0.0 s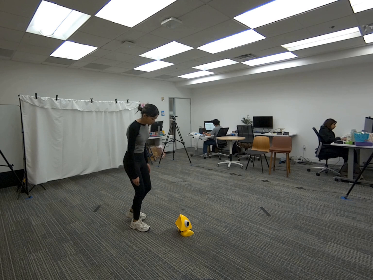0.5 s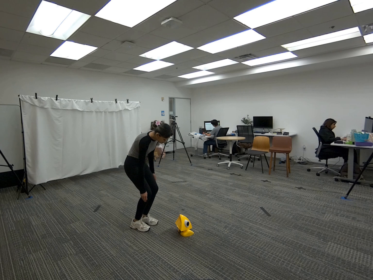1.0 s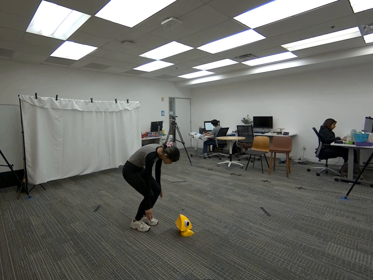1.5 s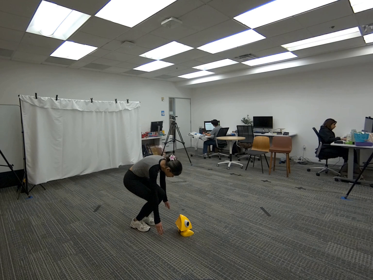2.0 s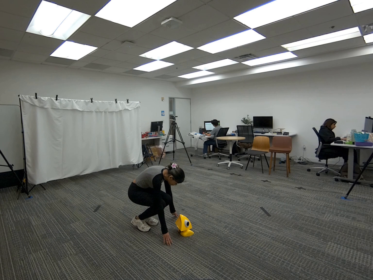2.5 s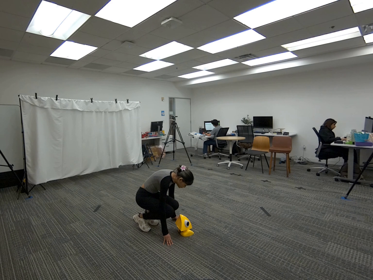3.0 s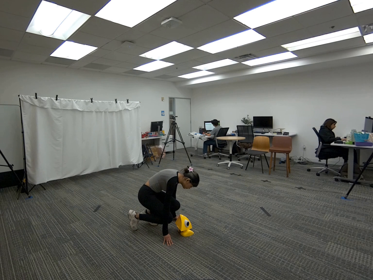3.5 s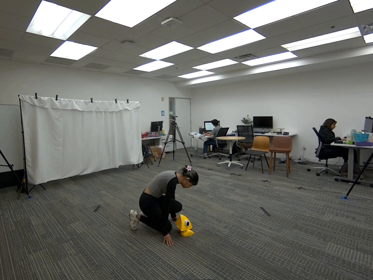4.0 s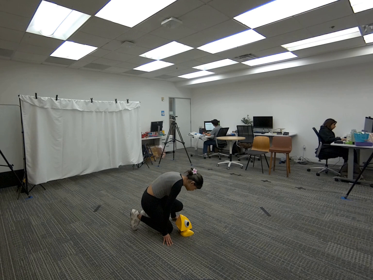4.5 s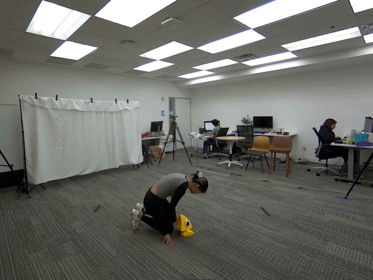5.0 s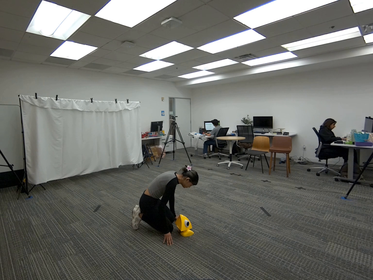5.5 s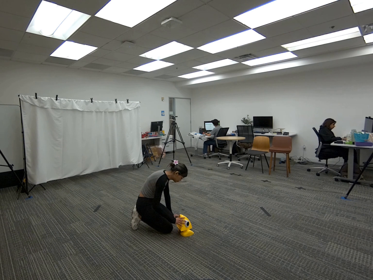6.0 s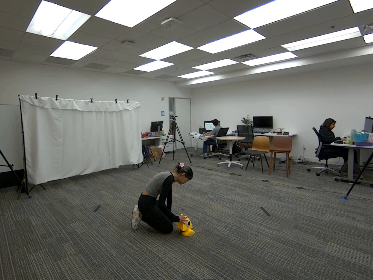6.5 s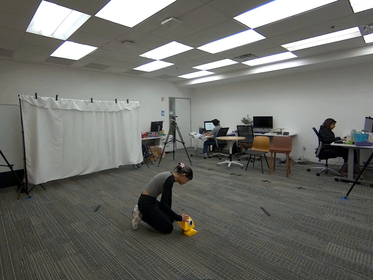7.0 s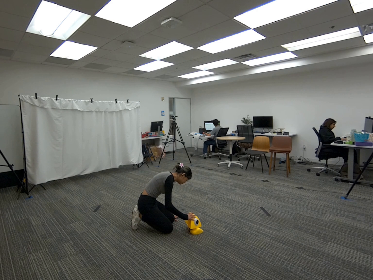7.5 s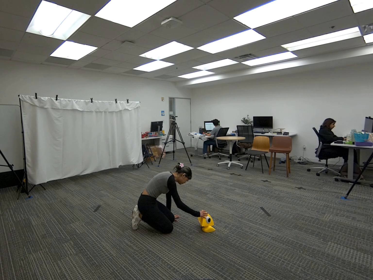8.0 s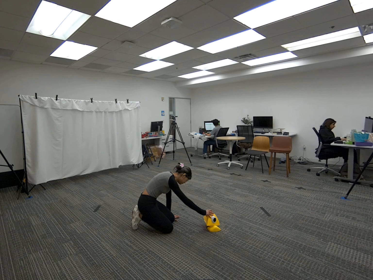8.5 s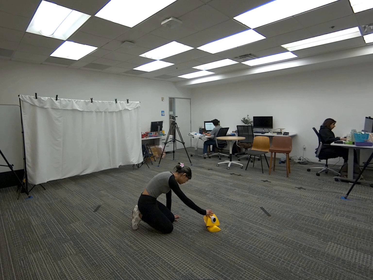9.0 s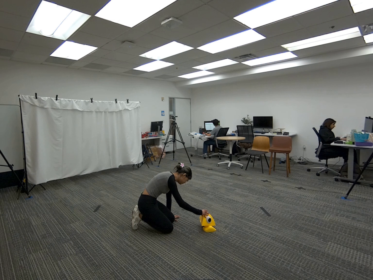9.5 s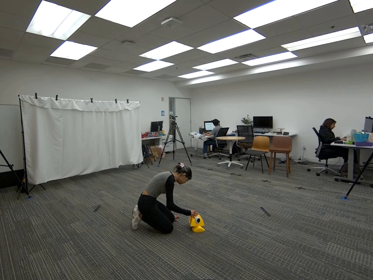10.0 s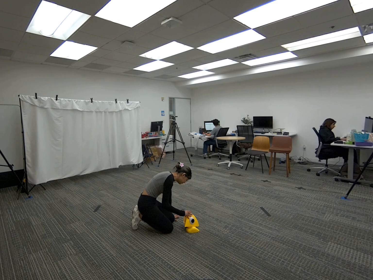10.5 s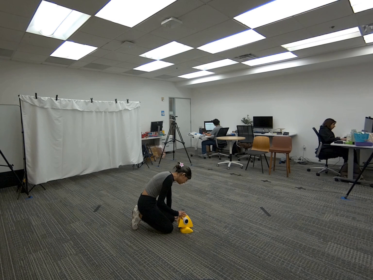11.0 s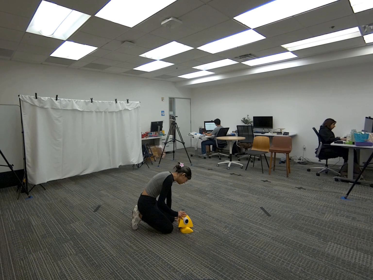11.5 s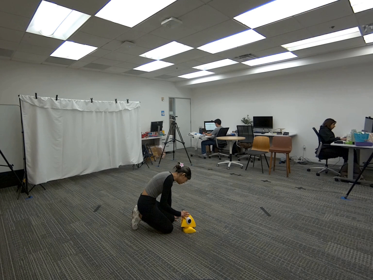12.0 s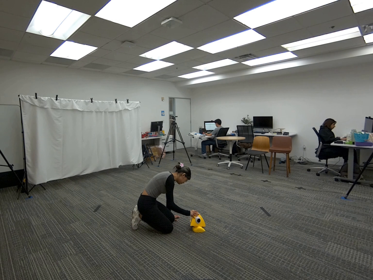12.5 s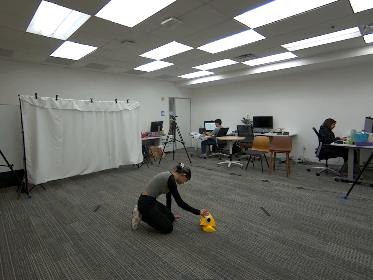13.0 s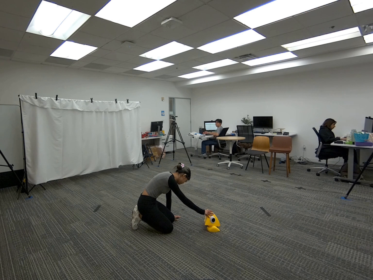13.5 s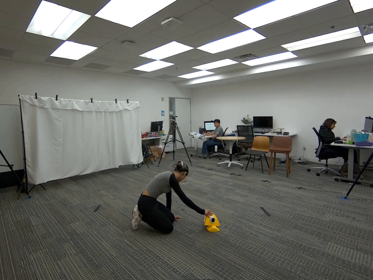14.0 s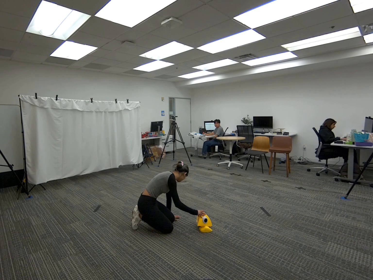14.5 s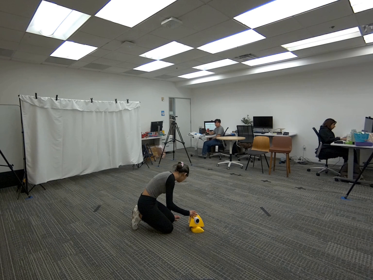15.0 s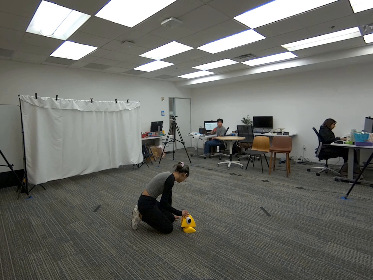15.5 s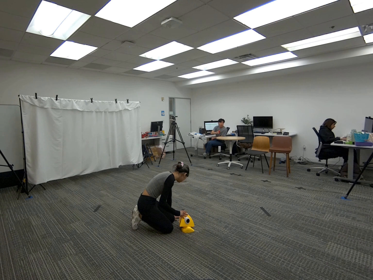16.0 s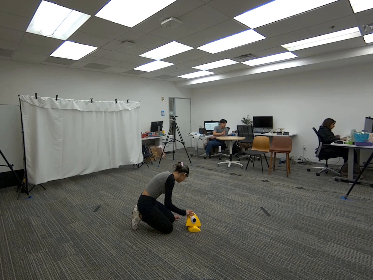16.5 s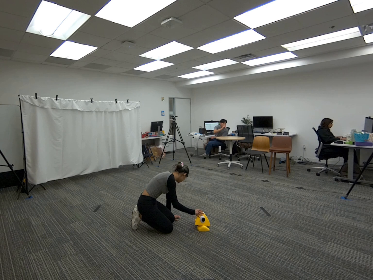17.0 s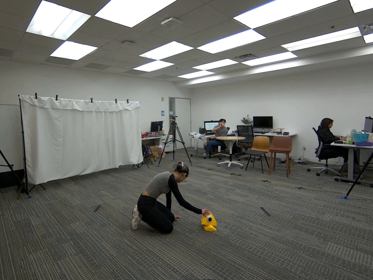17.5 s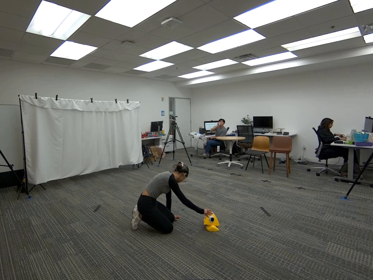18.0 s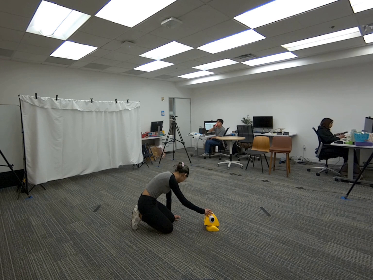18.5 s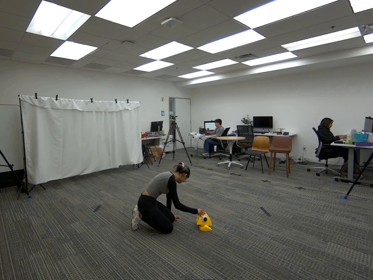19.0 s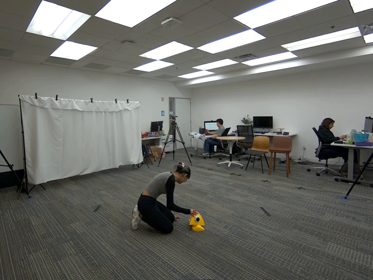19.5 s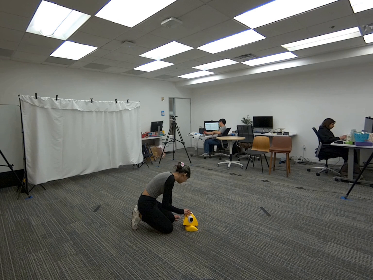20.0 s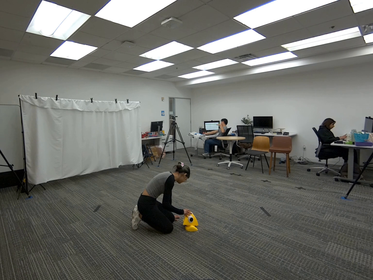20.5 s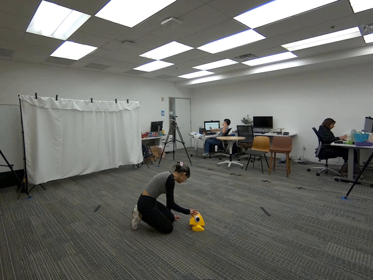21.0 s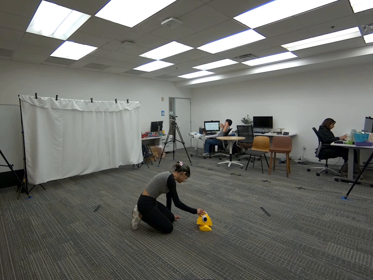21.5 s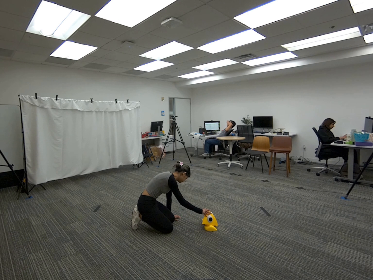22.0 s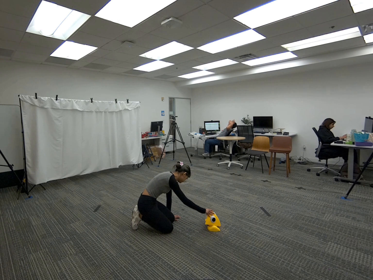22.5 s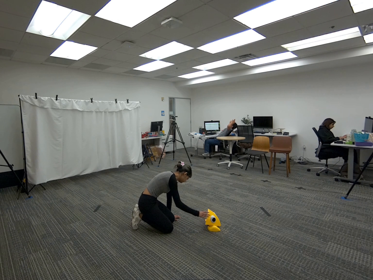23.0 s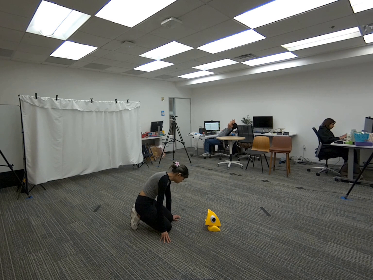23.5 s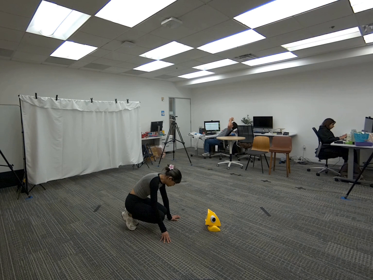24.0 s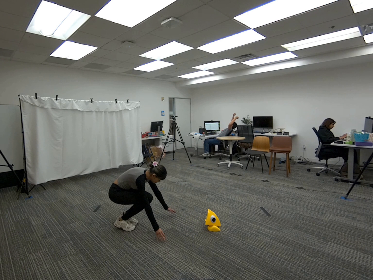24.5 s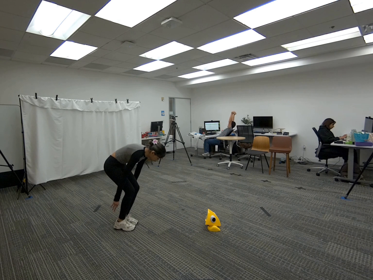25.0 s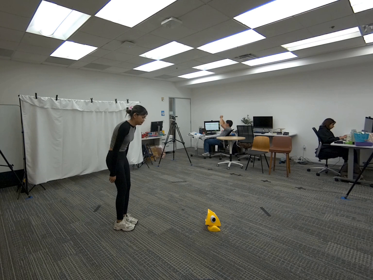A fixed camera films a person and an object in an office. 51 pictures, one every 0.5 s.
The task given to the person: Walk over to the yellow toy on the ground and kneel within the bounding area next to the yellow toy and drag the yellow toy. Stand up when complete.
